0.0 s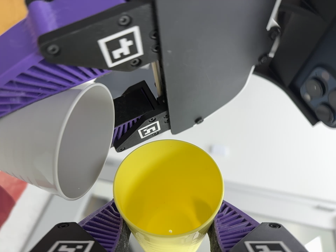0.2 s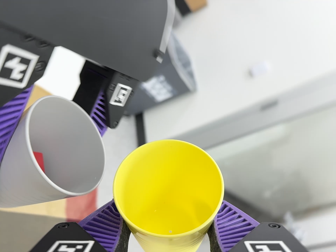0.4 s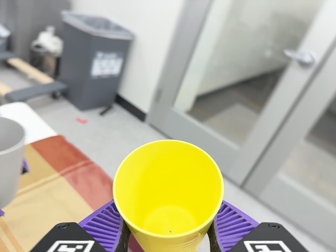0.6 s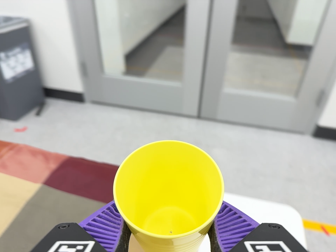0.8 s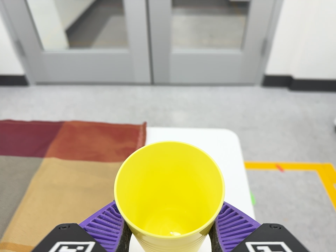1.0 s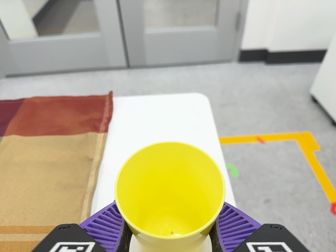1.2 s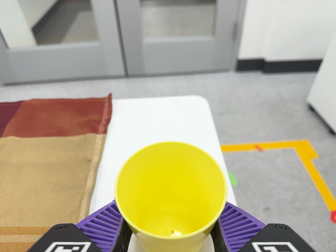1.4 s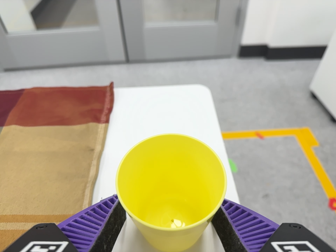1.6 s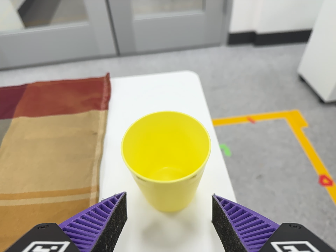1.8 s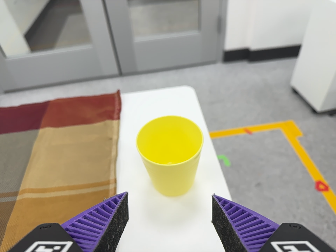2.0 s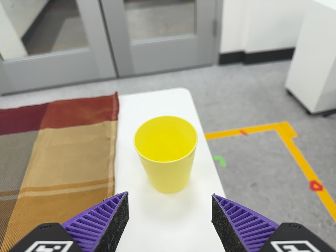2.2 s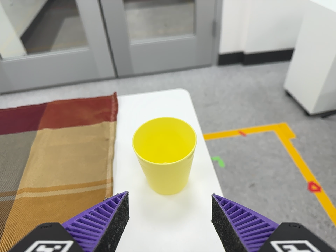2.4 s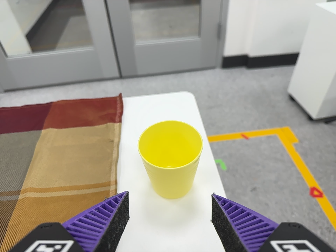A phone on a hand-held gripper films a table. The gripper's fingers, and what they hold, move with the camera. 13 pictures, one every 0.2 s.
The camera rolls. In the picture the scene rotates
counterclockwise.
0.0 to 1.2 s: The camera travels to its right and toward the bottom of its view, about 40 cm, so close, fixed things drift to the left. Its aim tips toward the bottom of its view by about 30 degrees, and the scene shifts upward. It rolls about its line of sight by about 125 degrees, and the scene rotates counterclockwise.
1.2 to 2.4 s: The camera travels backward, about 12 cm, so what stands in front gets smaller.
The film runs forward here.
